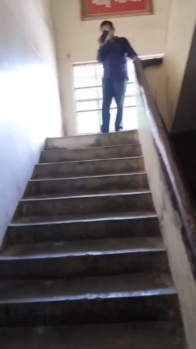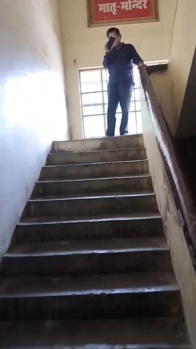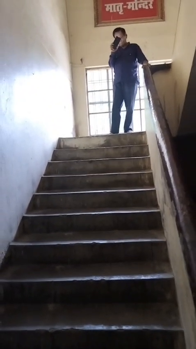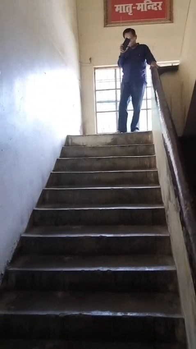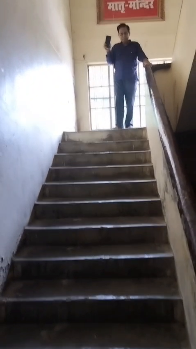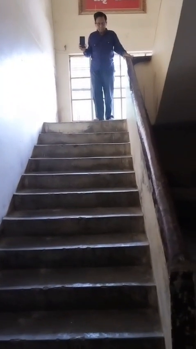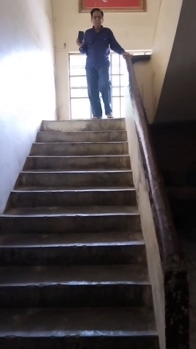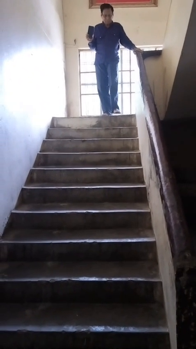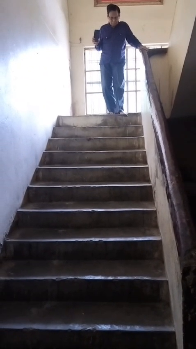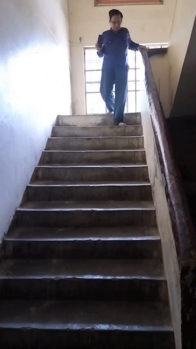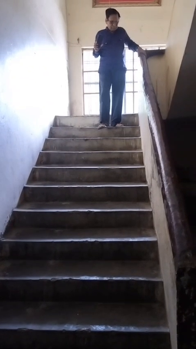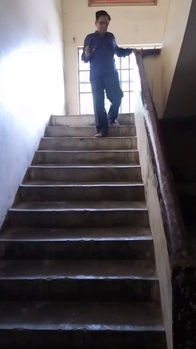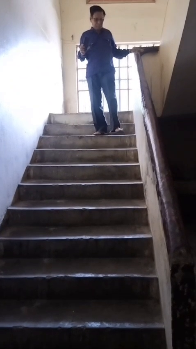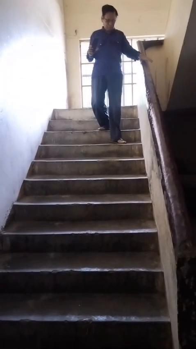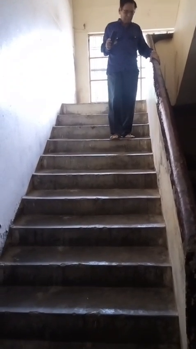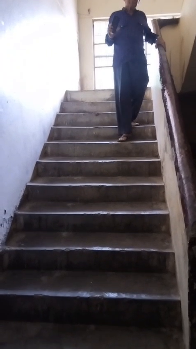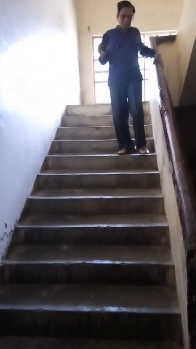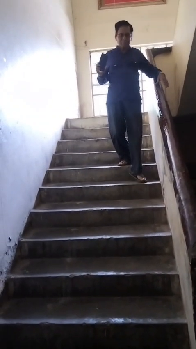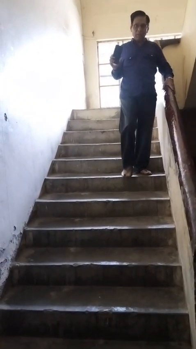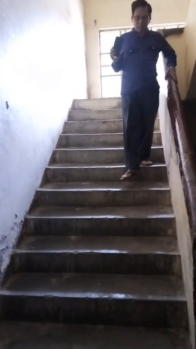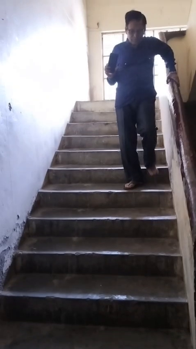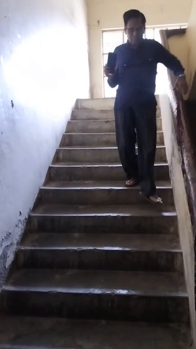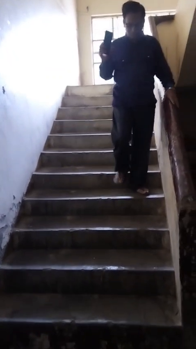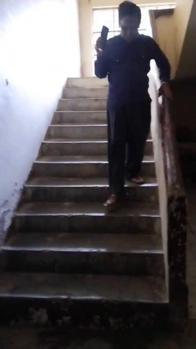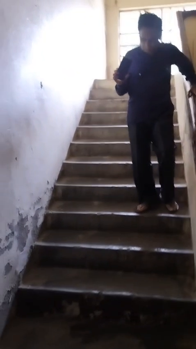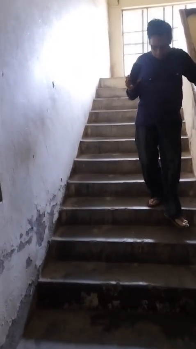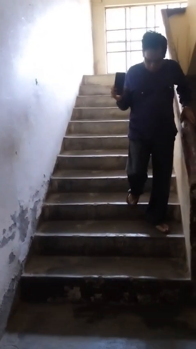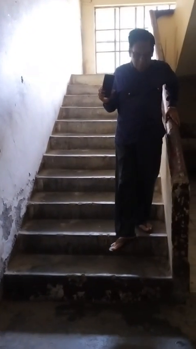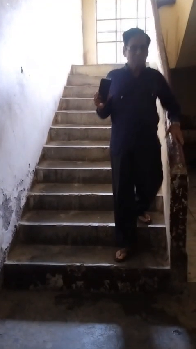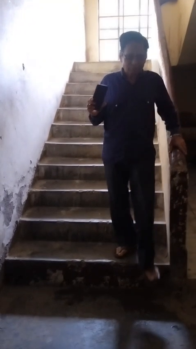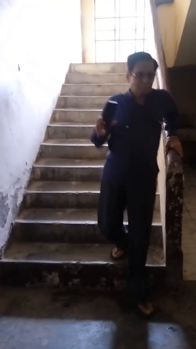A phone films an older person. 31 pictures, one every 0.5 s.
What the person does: Going down stairs.
